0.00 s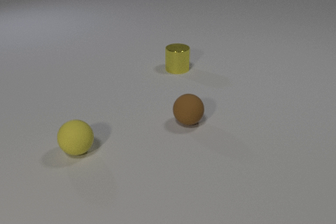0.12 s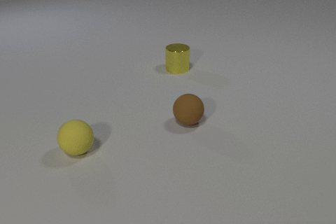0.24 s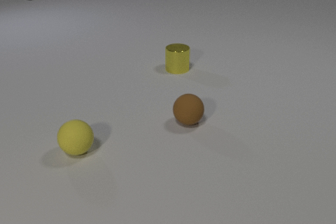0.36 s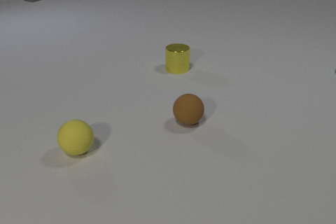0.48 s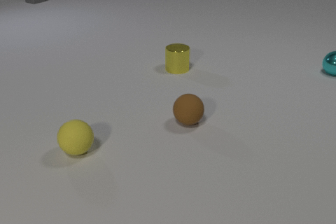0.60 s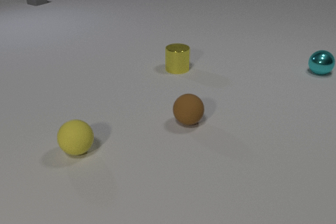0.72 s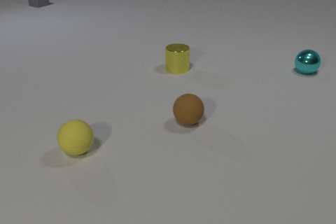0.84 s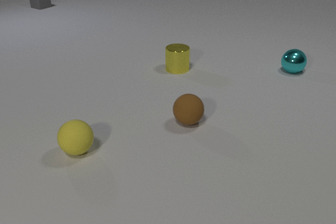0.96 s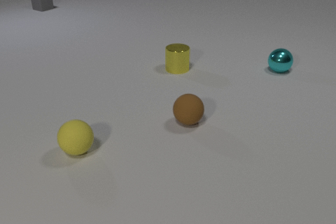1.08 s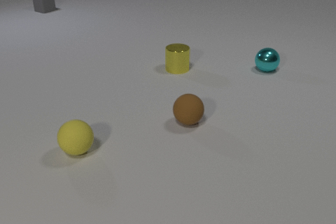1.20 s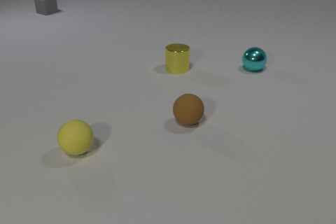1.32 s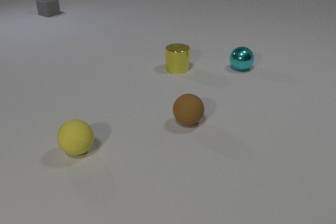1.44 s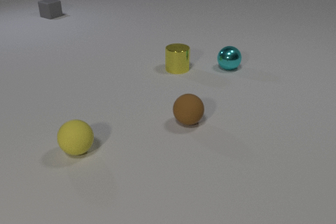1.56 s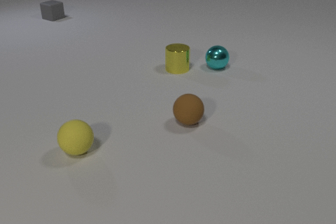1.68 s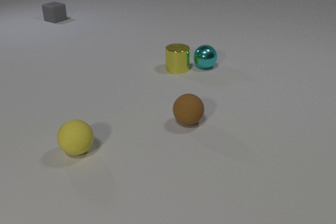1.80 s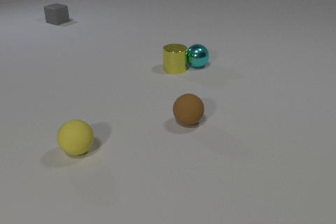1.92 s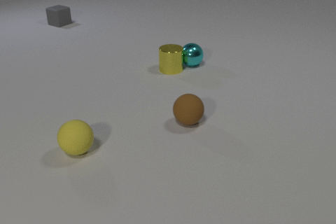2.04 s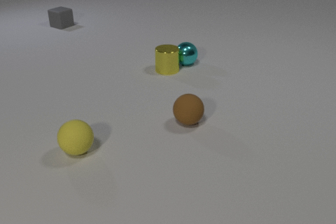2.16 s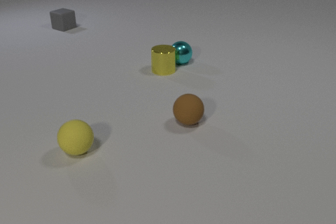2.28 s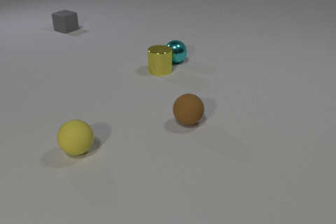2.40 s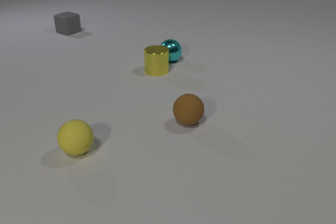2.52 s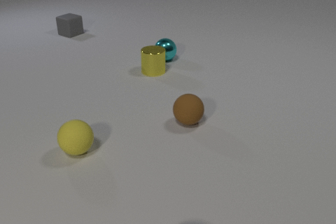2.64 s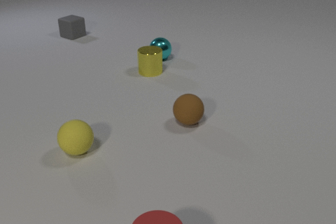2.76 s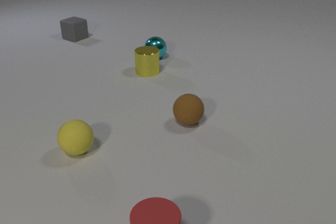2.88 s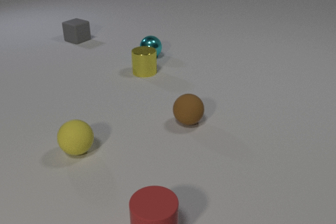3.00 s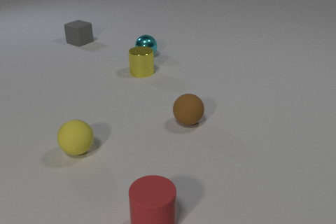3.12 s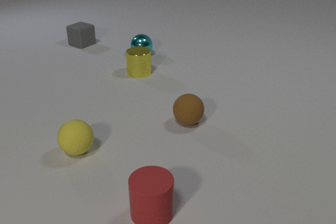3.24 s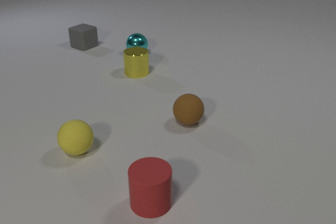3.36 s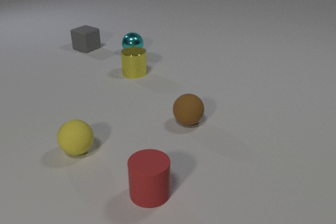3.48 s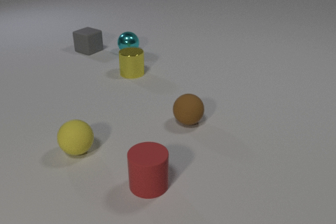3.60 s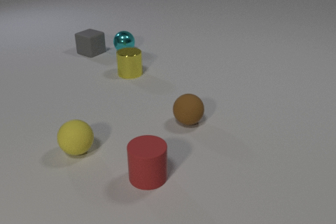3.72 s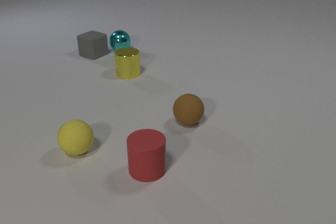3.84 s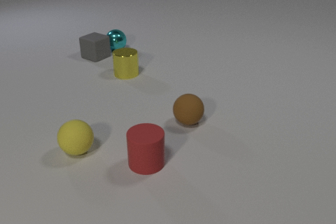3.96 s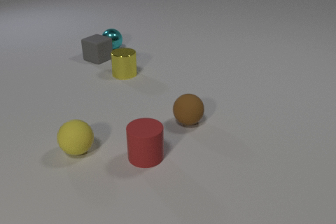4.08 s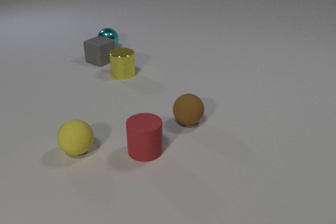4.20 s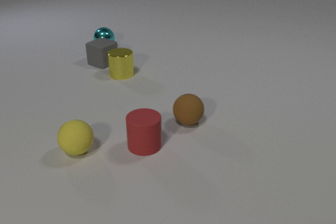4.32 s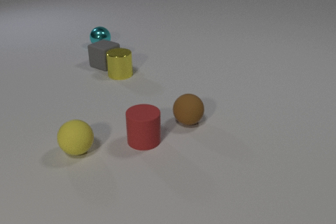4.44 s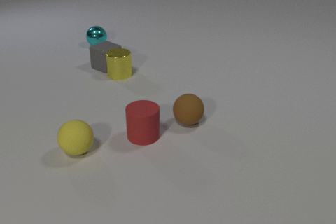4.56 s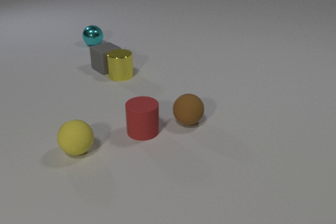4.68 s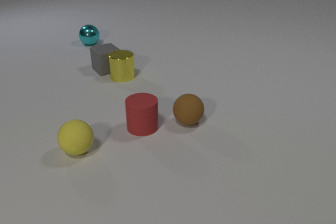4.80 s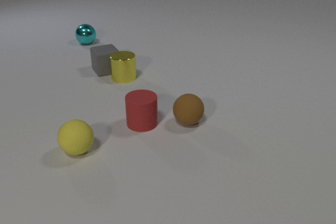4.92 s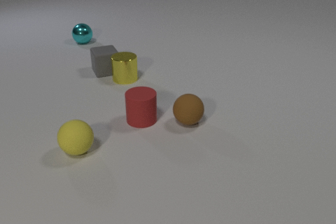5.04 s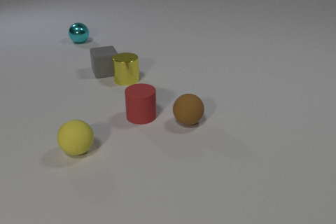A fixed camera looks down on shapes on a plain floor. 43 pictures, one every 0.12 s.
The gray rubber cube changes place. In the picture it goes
toward the camera.
The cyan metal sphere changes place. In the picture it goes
to the left.
0.00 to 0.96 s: The cyan metal sphere comes in at the right edge, rolls to the left. The gray rubber cube comes in at the top edge, slides toward the camera.
0.96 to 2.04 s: The cyan metal sphere rolls to the left. The yellow metal cylinder slides to the left. The gray rubber cube slides toward the camera. The cyan metal sphere and the yellow metal cylinder collide.
2.04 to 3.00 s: The cyan metal sphere rolls to the left and away from the camera. The yellow metal cylinder slides to the left. The gray rubber cube slides toward the camera. The red rubber cylinder comes in at the bottom edge, slides away from the camera.
3.00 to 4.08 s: The cyan metal sphere rolls to the left and away from the camera. The yellow metal cylinder slides to the left. The gray rubber cube slides toward the camera. The red rubber cylinder slides away from the camera.
4.08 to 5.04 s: The cyan metal sphere rolls to the left and away from the camera. The yellow metal cylinder slides toward the camera. The gray rubber cube slides toward the camera, spins so that its near face slides to the left, clockwise seen from above. The red rubber cylinder slides away from the camera. The yellow metal cylinder and the gray rubber cube collide.
What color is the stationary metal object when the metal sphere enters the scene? yellow.
How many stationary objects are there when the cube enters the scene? 3.
How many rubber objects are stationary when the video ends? 2.
